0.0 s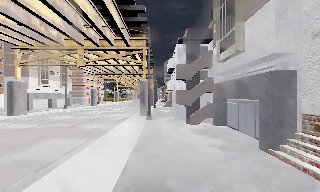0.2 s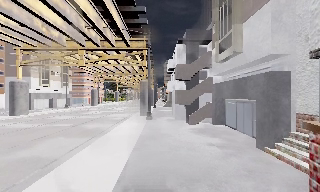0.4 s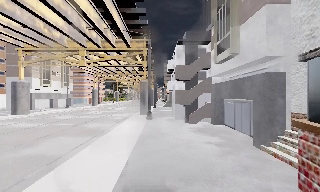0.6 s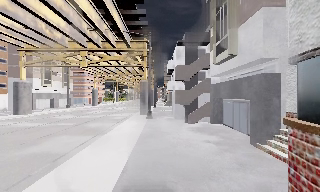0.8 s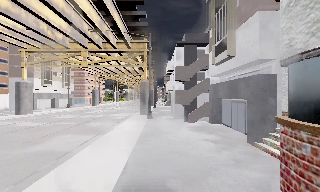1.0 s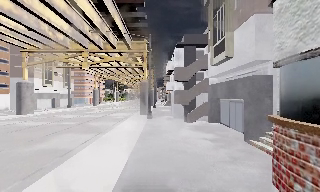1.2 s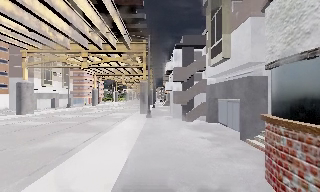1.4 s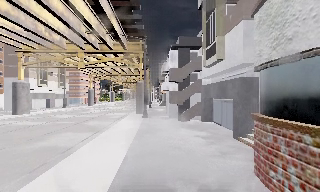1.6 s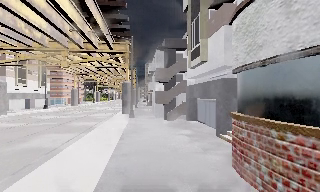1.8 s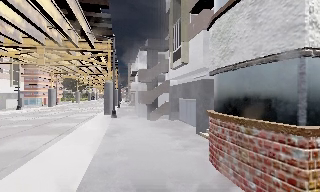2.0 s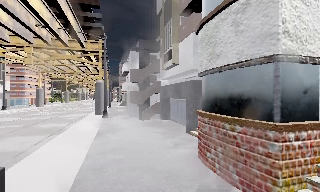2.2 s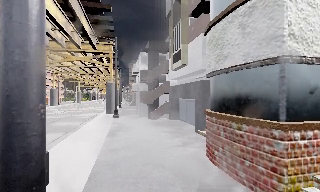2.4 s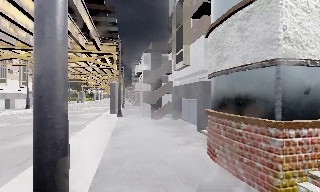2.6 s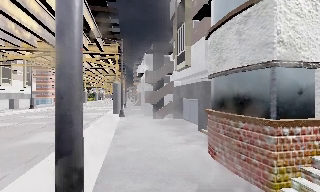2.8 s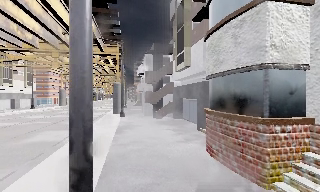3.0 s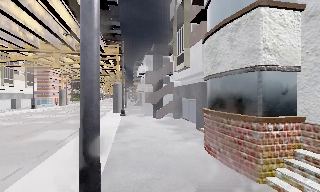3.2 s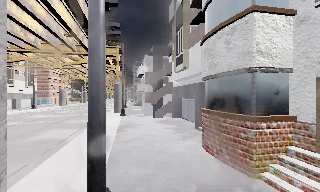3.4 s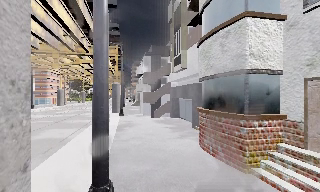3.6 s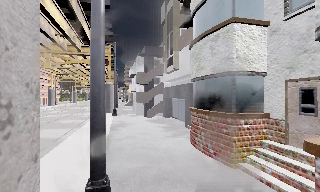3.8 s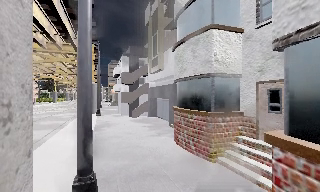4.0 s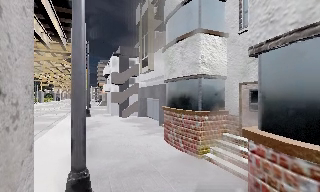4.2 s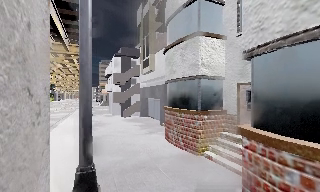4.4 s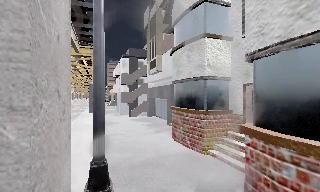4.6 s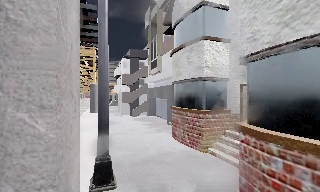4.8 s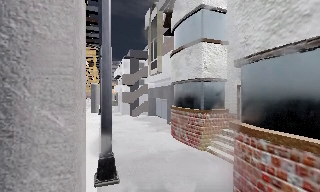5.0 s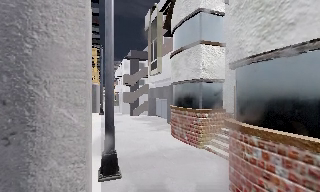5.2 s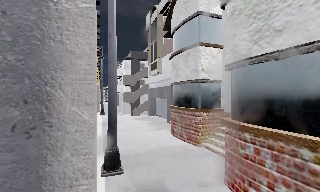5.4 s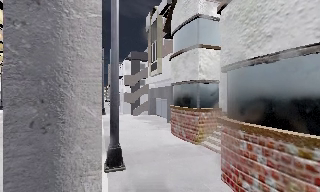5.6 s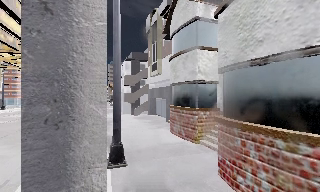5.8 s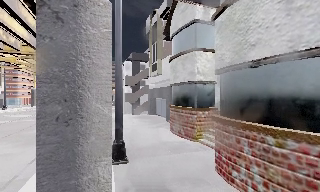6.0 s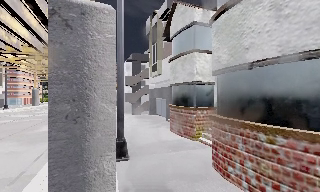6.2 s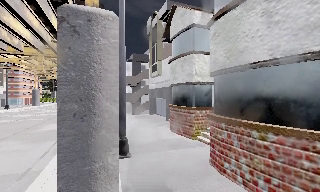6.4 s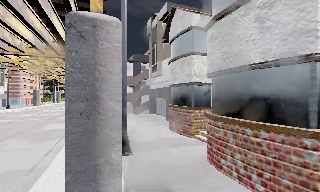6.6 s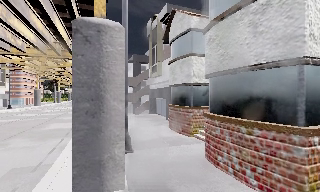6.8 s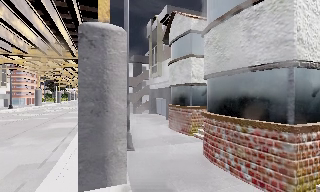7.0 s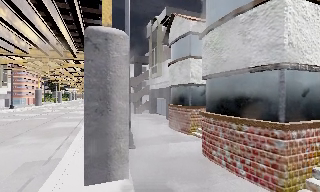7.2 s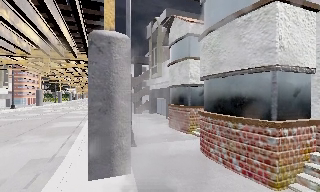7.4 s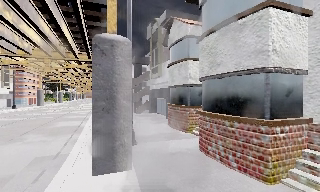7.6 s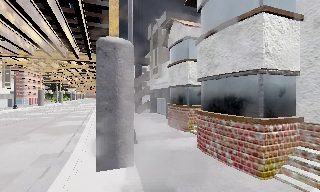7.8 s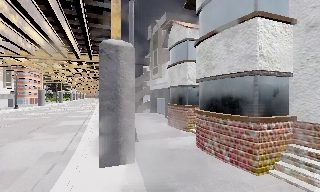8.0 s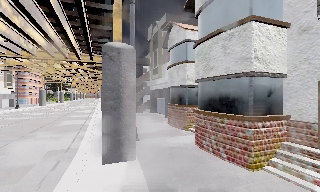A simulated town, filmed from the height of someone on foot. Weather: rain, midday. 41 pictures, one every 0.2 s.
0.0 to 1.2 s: The camera travels backward, about 2 m, so what stands in front gets smaller.
1.2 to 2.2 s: The camera pans to its right, which is clockwise from overhead, by about 10 degrees. It travels backward, about 1.5 m, so what stands in front gets smaller.
2.2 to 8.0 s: The camera travels backward, about 8 m, so what stands in front gets smaller.
The film runs backward here.
